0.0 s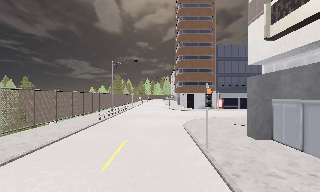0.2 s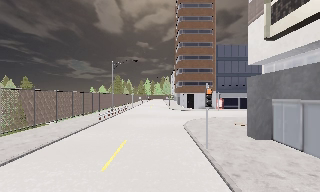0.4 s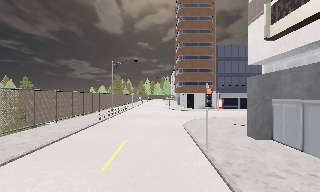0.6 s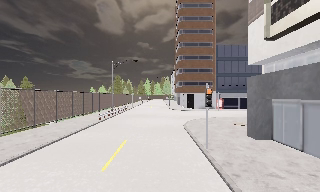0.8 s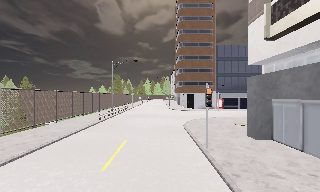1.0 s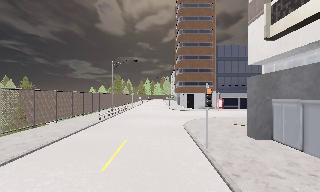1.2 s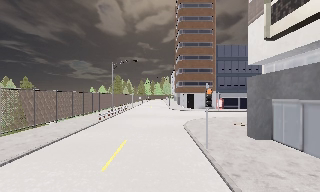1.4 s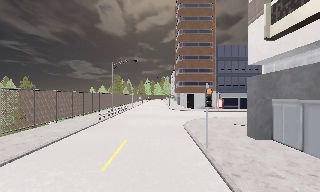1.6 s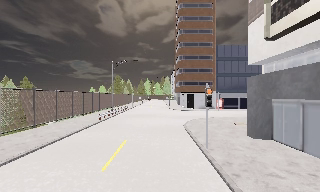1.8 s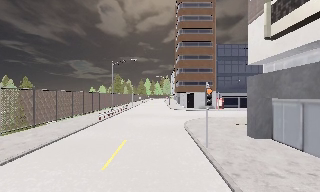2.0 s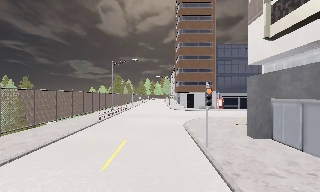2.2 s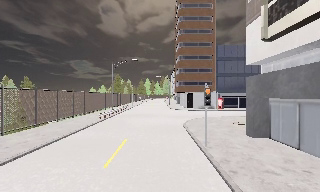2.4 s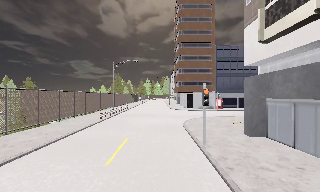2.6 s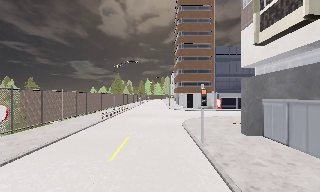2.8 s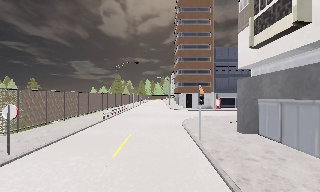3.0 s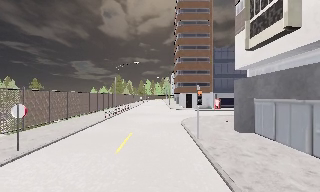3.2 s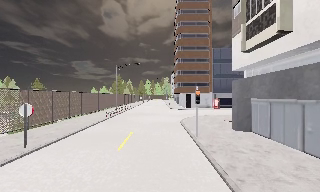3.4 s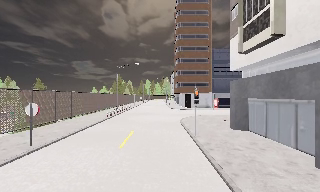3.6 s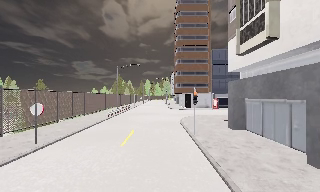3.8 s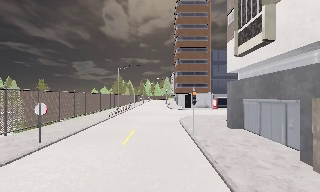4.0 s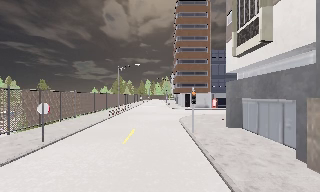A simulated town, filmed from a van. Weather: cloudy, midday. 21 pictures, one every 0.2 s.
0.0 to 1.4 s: The camera keeps its place and its aim.
1.4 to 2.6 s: The camera travels backward, about 1 m, so what stands in front gets smaller. It gains speed.
2.6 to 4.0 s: The camera travels backward, about 2.5 m, so what stands in front gets smaller. It loses speed.
The film runs backward here.
